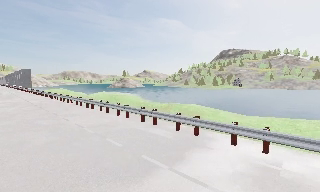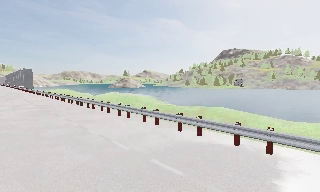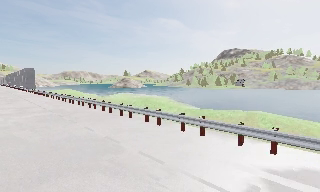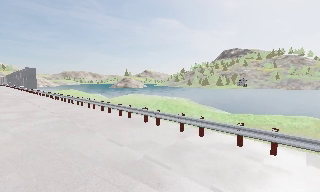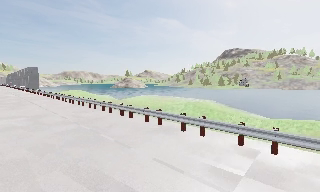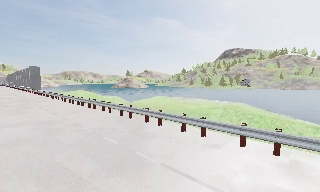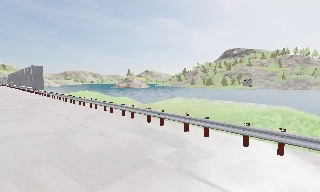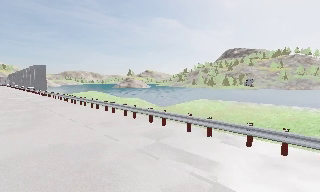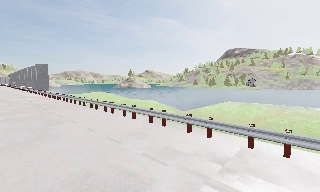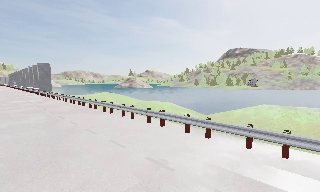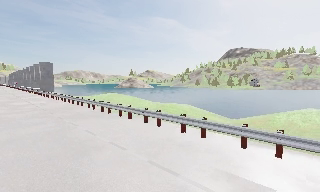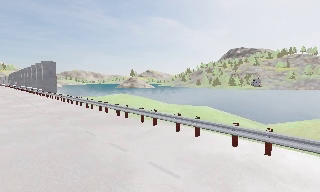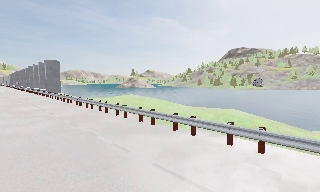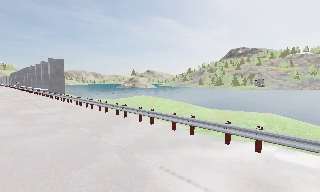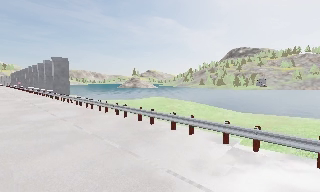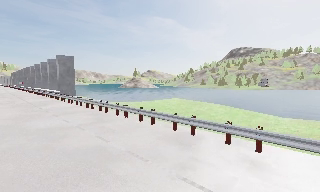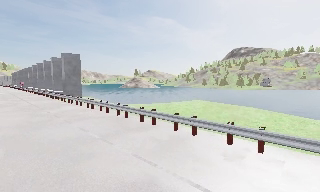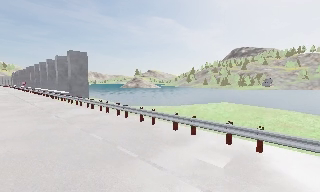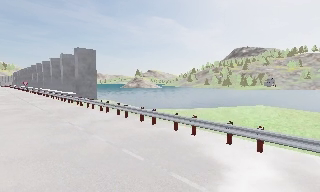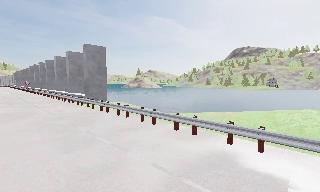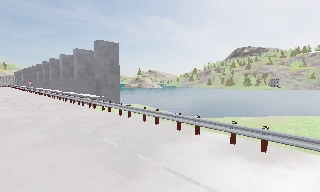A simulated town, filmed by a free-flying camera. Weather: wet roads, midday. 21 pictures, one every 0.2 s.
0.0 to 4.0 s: The camera travels to its left and forward, about 45 m, so close, fixed things drift to the right.
The film runs forward here.
